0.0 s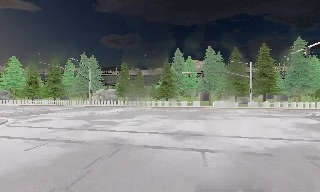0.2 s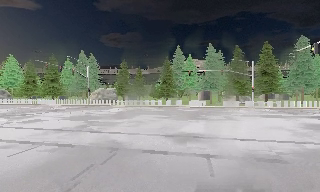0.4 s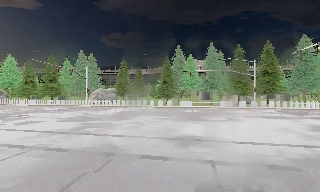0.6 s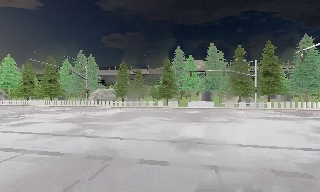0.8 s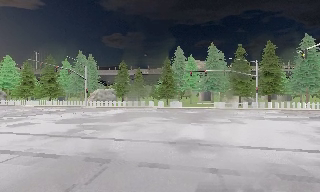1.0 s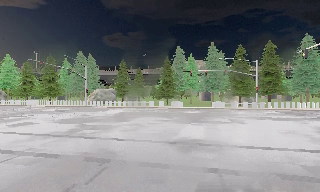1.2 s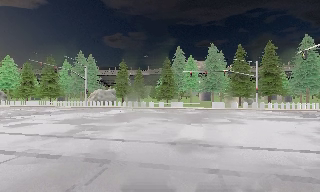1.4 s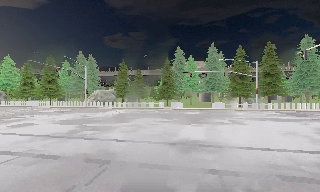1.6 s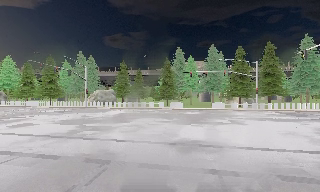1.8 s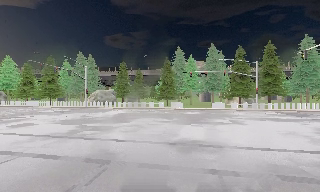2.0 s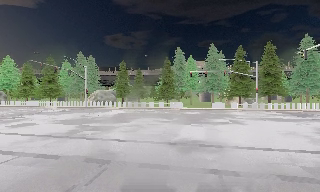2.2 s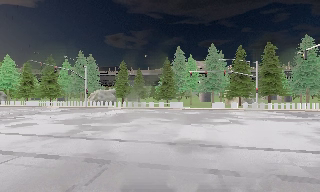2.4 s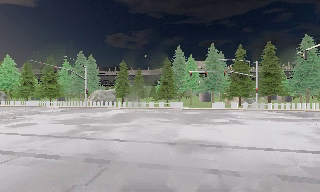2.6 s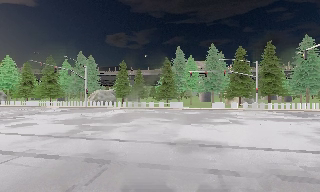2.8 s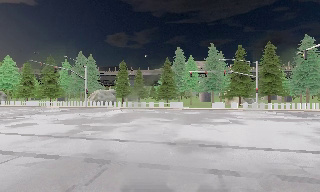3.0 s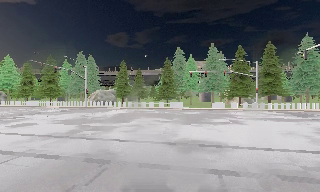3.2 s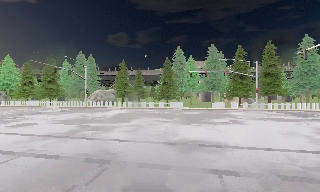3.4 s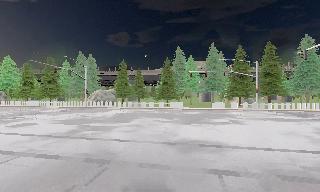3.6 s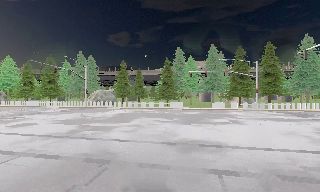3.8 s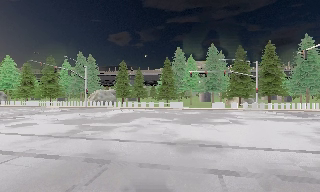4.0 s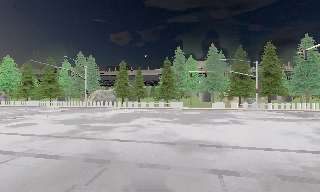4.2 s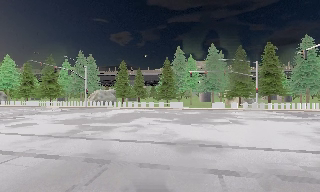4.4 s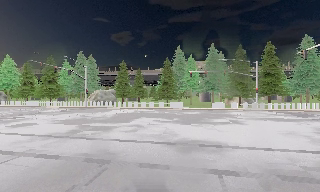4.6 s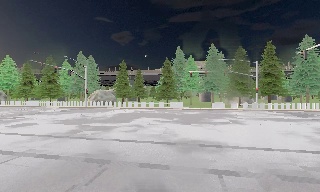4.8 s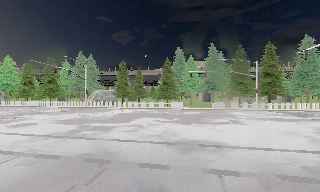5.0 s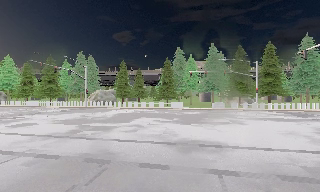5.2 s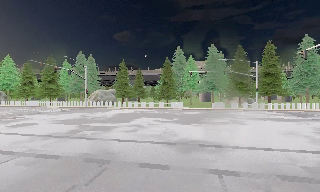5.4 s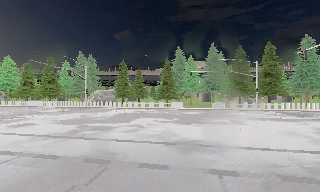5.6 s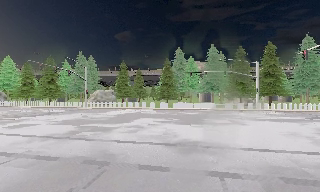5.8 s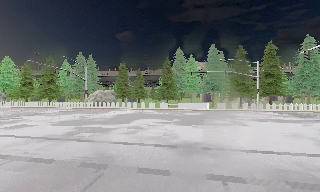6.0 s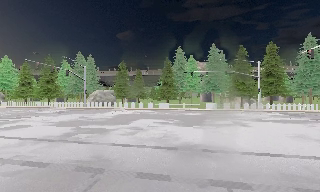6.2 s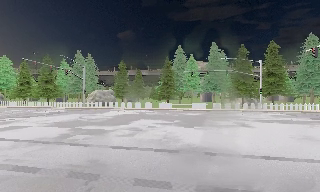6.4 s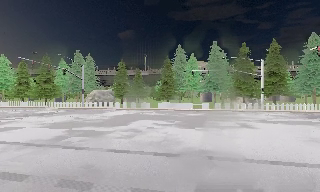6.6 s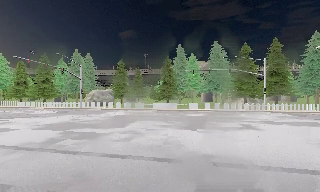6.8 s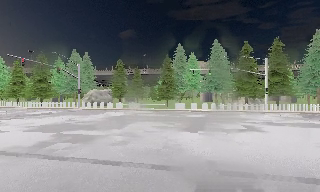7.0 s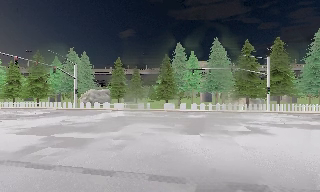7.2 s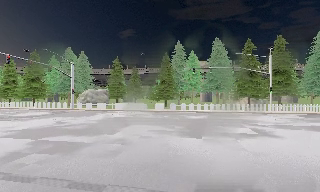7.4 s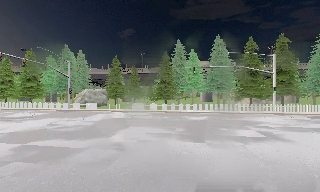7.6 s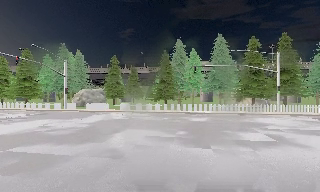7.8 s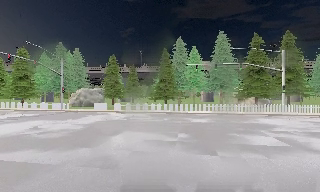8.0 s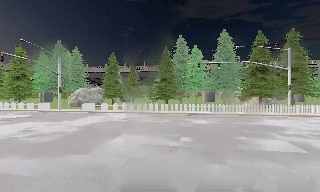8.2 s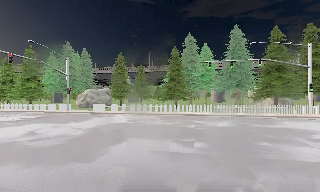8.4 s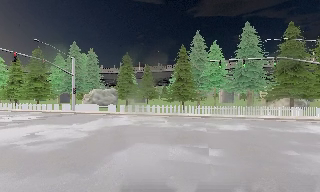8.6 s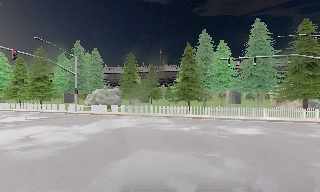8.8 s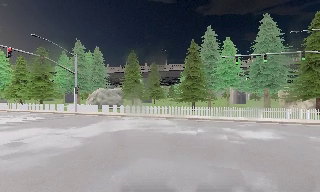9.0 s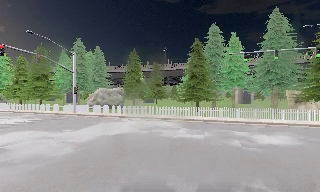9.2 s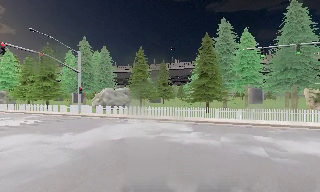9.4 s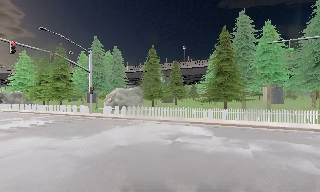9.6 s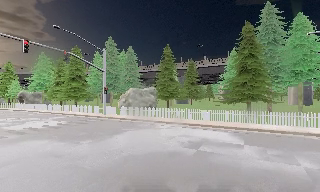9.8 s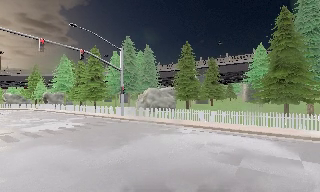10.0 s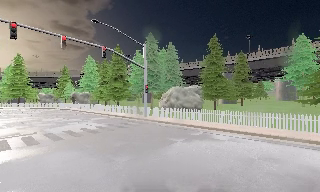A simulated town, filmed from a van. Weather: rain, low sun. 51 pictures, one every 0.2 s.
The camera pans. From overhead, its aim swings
counterclockwise.
The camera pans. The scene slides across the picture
to the right.
0.0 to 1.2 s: The camera travels forward, about 2 m, so what stands in front looms larger. It loses speed.
1.2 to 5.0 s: The camera keeps its place and its aim.
5.0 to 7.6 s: The camera travels forward, about 6 m, so what stands in front looms larger. It gains speed.
7.6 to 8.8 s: The camera travels forward, about 5 m, so what stands in front looms larger.
8.8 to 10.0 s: The camera swings to its left by about 25 degrees, and the scene slides to the right. It travels forward, about 7 m, so what stands in front looms larger.
The film runs forward here.
